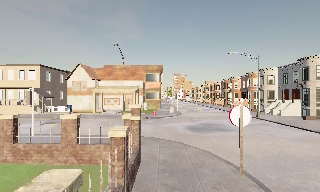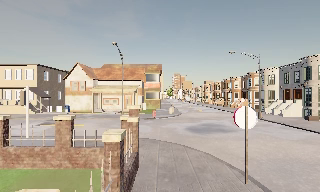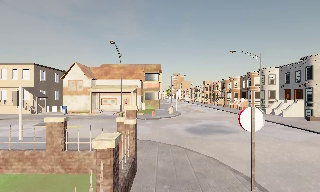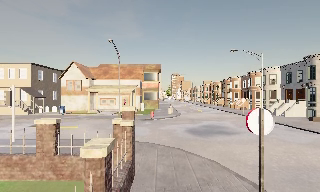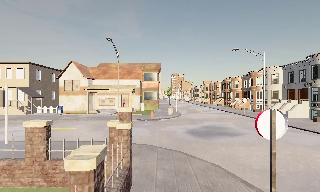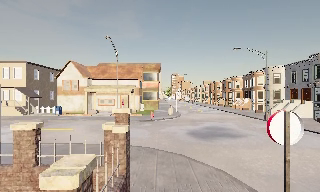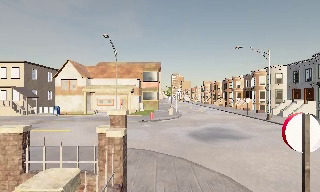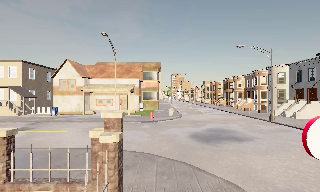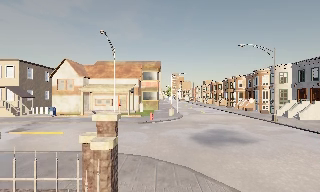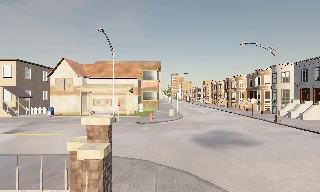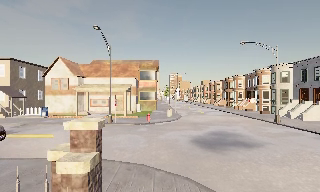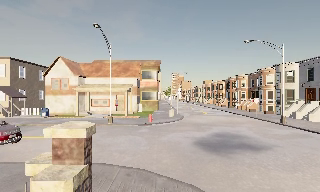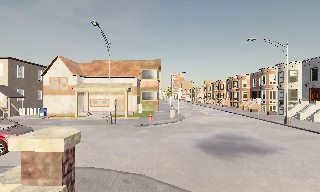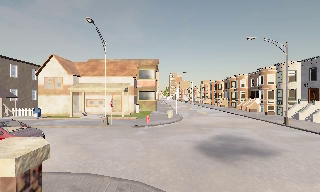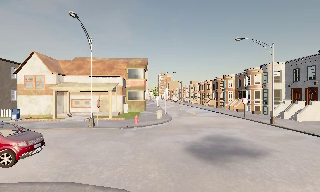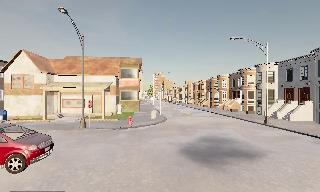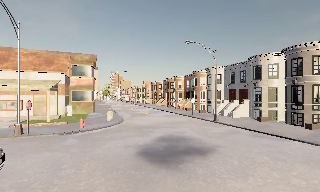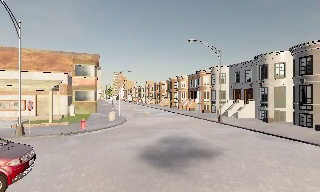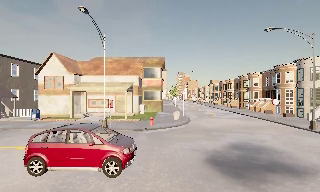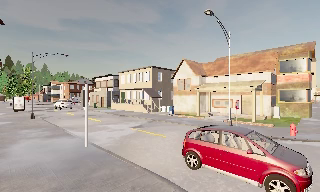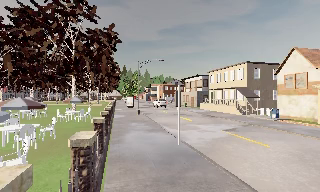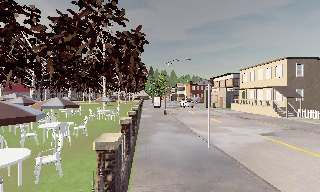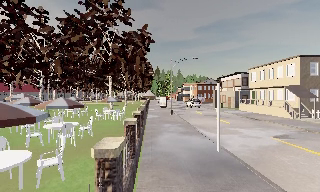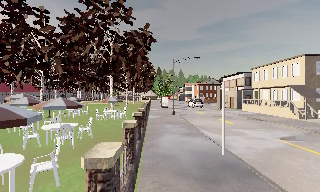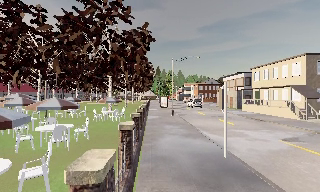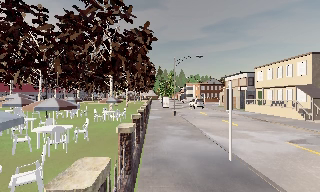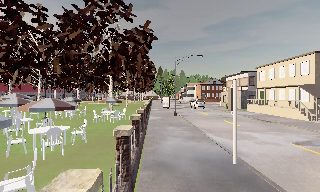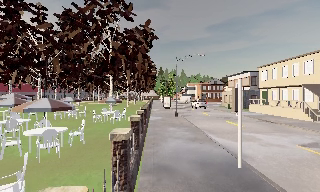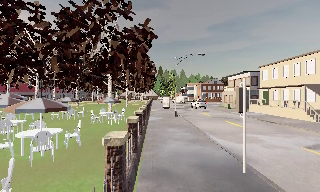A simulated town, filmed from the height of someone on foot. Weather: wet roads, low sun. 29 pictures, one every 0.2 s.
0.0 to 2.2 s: The camera travels forward, about 4.5 m, so what stands in front looms larger.
2.2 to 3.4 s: The camera pans to its right, which is clockwise from overhead, by about 20 degrees. It travels forward, about 2 m, so what stands in front looms larger.
3.4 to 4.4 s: The camera pans to its left, which is counterclockwise from overhead, by about 105 degrees. It travels forward, about 1.5 m.
4.4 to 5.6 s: The camera travels forward, about 2 m, so what stands in front looms larger.
The film runs forward here.
